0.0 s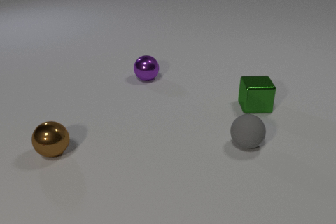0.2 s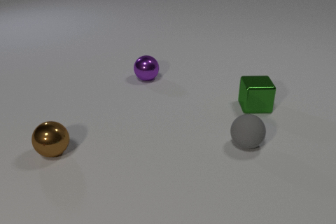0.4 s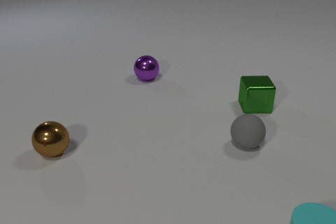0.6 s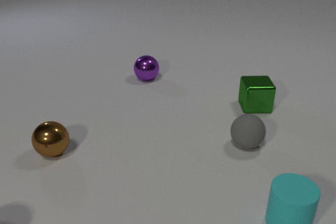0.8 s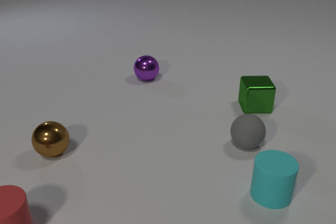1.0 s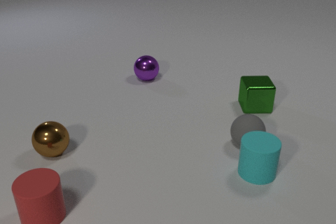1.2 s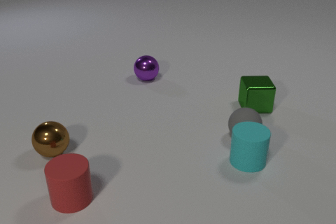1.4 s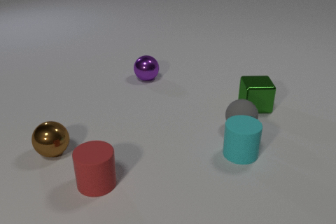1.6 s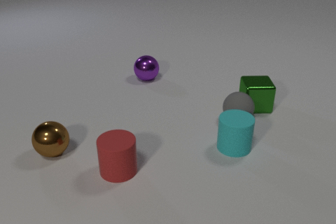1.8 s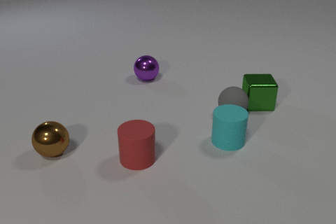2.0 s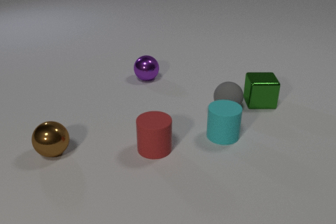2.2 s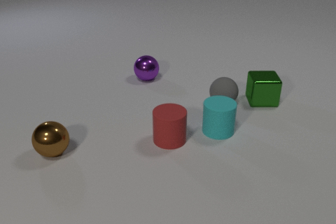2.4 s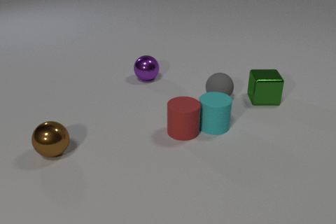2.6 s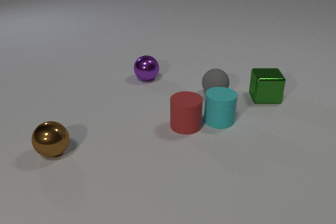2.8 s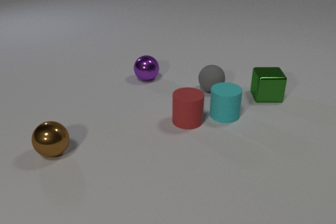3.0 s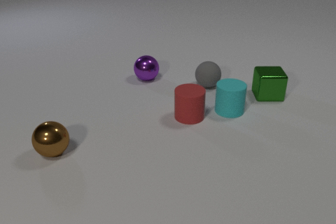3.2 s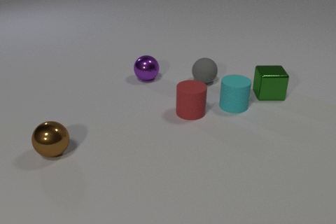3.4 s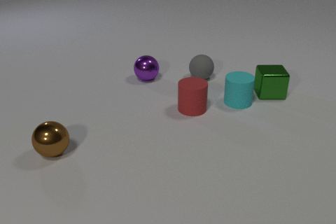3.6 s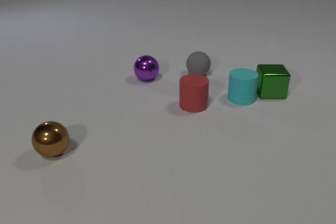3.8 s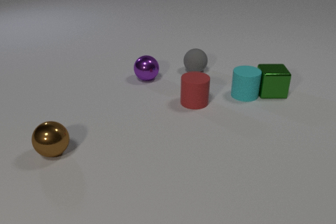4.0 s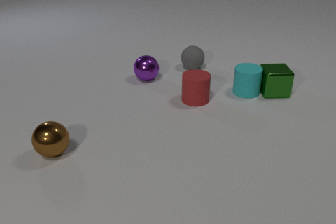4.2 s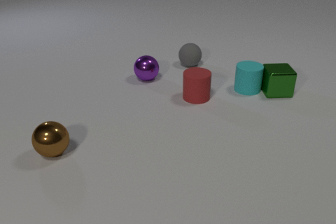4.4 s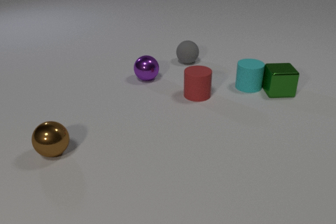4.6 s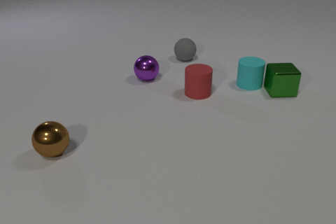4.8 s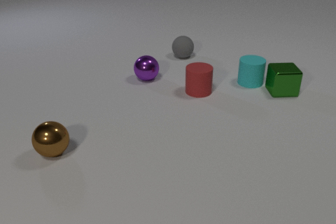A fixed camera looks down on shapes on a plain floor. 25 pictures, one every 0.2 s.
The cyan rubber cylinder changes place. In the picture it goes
away from the camera.
The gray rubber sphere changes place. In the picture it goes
away from the camera.
0.0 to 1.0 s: The cyan rubber cylinder comes in at the bottom edge, slides away from the camera and to the left. The red rubber cylinder comes in at the left edge, slides to the right and away from the camera.
1.0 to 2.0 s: The cyan rubber cylinder slides away from the camera and to the left. The gray rubber sphere rolls away from the camera. The red rubber cylinder slides to the right and away from the camera. The green metal cube slides away from the camera. The cyan rubber cylinder and the gray rubber sphere collide. The gray rubber sphere and the green metal cube collide.
2.0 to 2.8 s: The cyan rubber cylinder slides away from the camera. The gray rubber sphere rolls away from the camera and to the left. The red rubber cylinder slides away from the camera and to the right. The green metal cube slides away from the camera and to the right. The cyan rubber cylinder and the red rubber cylinder collide.
2.8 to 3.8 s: The cyan rubber cylinder slides away from the camera and to the right. The gray rubber sphere rolls away from the camera. The red rubber cylinder slides away from the camera. The green metal cube slides away from the camera. The cyan rubber cylinder and the green metal cube collide.
3.8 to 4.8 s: The cyan rubber cylinder slides away from the camera. The gray rubber sphere rolls away from the camera. The red rubber cylinder slides away from the camera. The green metal cube slides to the right and away from the camera.
What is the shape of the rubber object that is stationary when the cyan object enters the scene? sphere.
How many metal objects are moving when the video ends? 1.
How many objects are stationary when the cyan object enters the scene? 4.
